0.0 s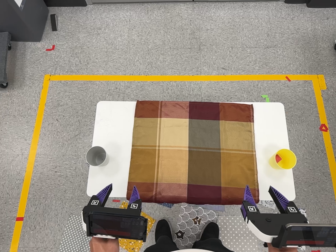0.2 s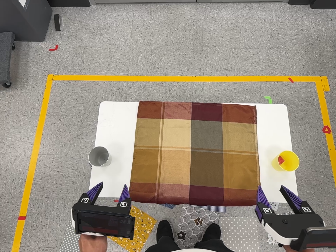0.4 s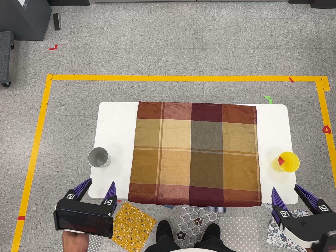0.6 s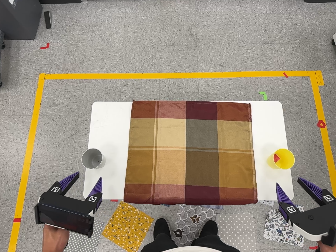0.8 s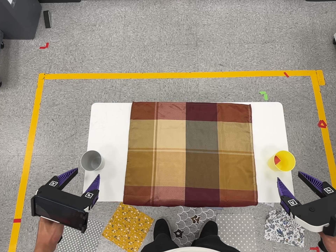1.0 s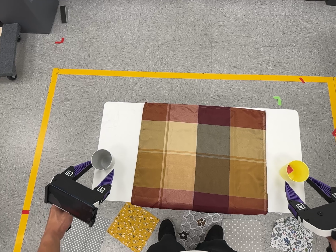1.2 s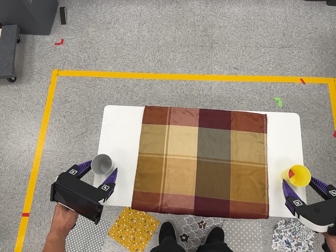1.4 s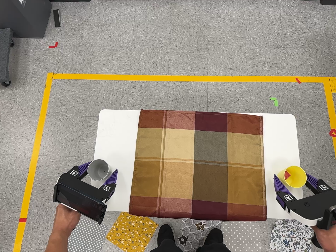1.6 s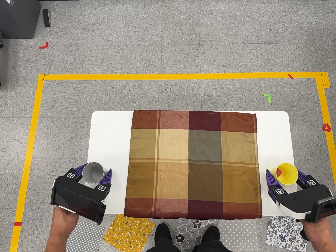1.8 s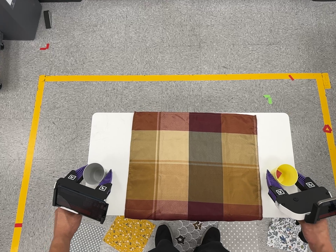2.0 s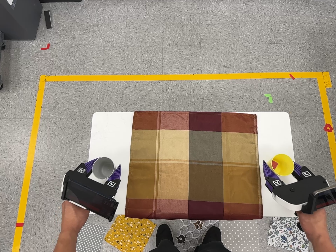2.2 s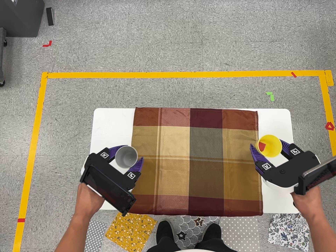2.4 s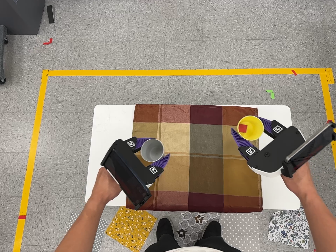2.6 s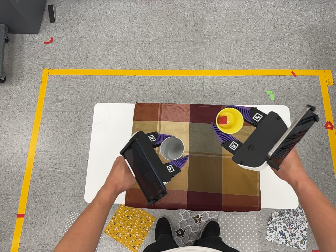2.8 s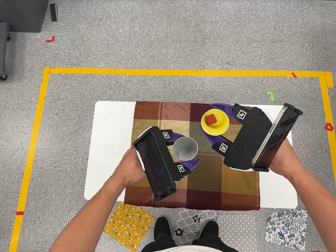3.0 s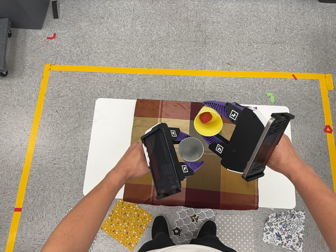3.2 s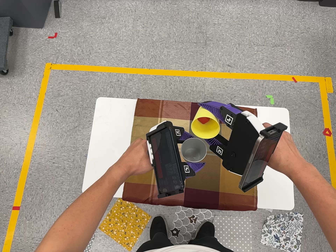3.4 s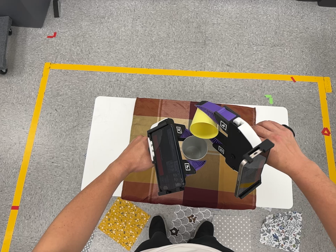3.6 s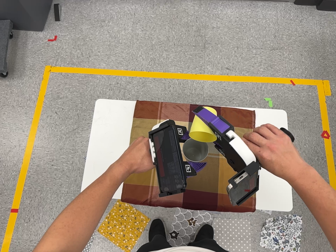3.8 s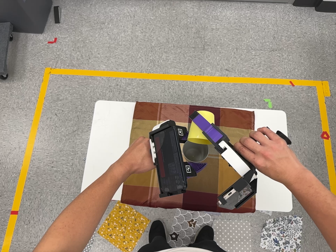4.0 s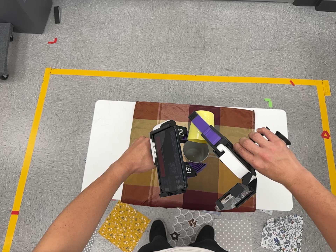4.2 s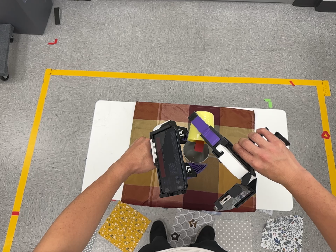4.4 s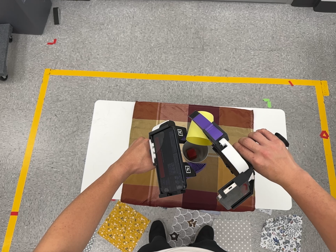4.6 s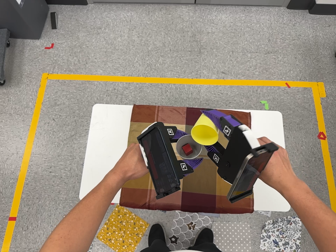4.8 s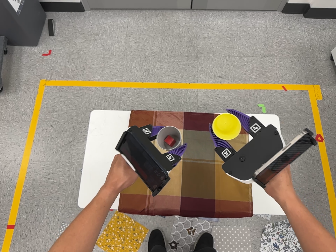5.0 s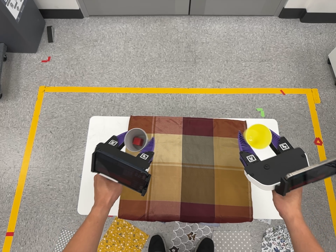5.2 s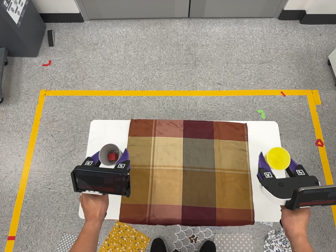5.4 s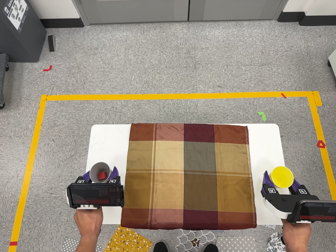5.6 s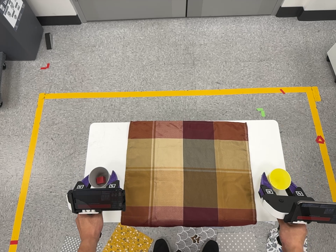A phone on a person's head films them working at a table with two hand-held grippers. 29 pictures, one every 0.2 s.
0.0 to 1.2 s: The camera travels toward the top of its view, about 8 cm, so close, fixed things drift downward.
1.2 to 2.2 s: The camera shifts only a little, or ends up much as it began.
2.2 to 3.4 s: The camera travels toward the bottom of its view, about 5 cm, so close, fixed things drift upward.
3.4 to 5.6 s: The camera shifts only a little, or ends up much as it began.
The film runs forward here.
